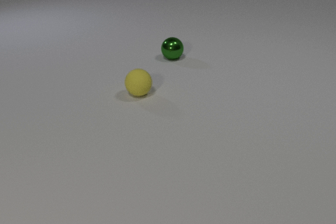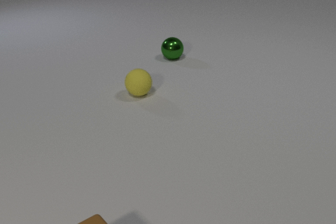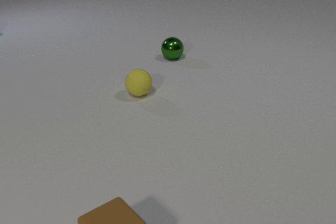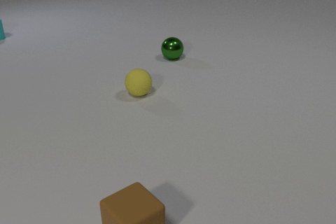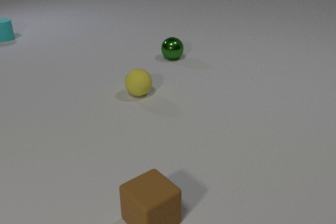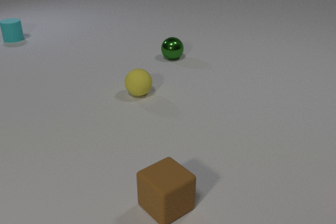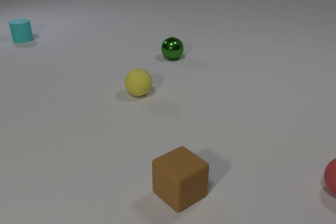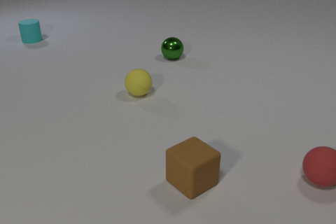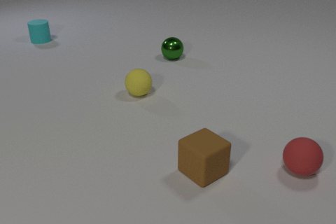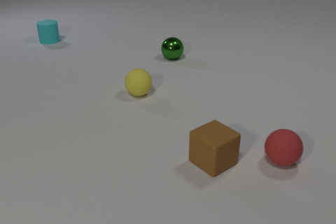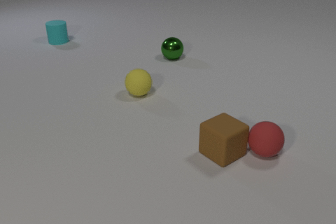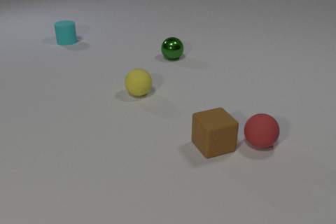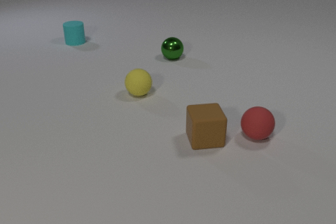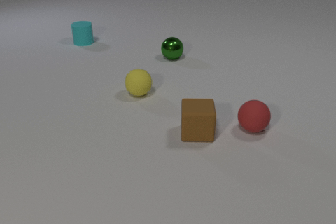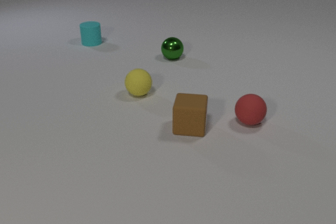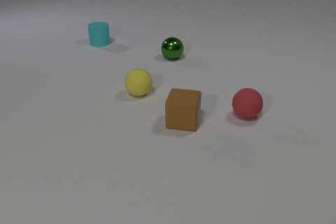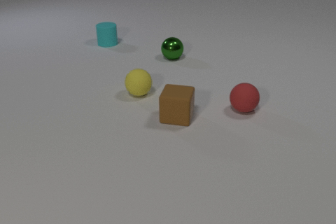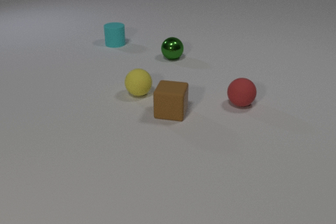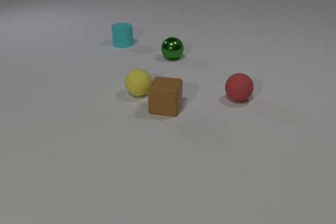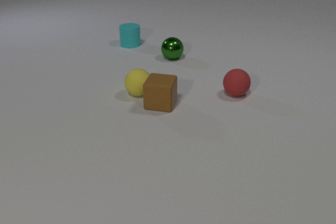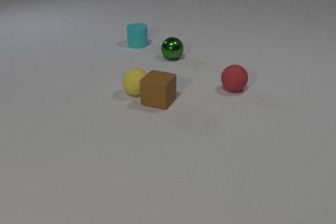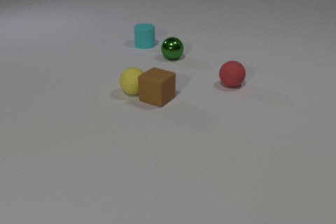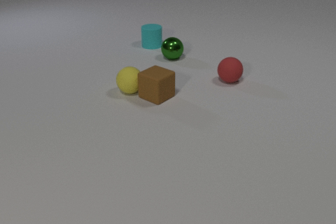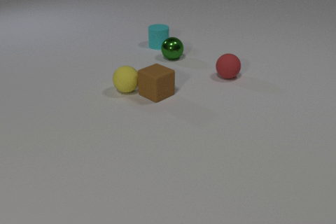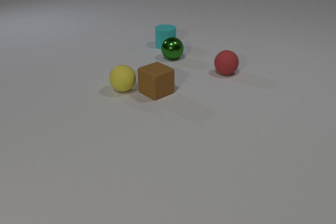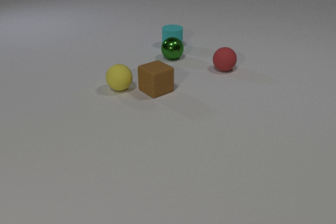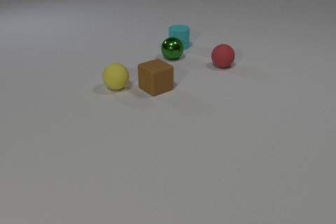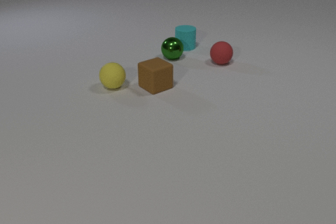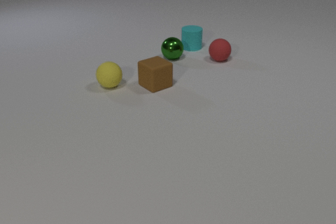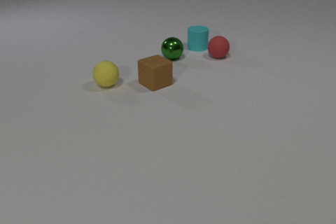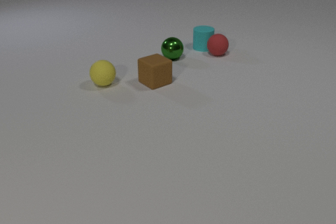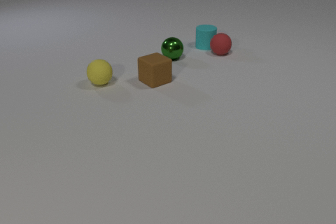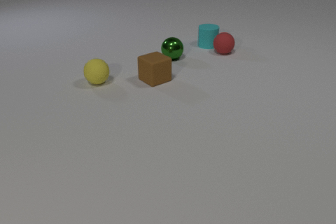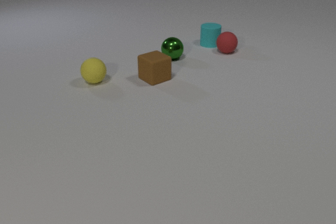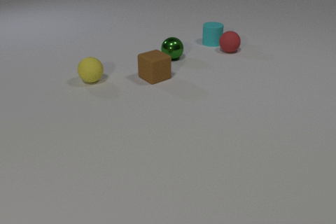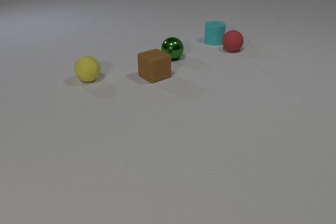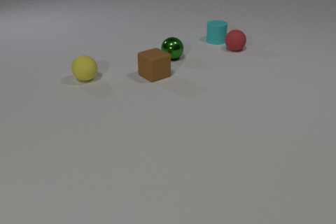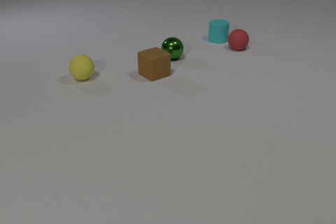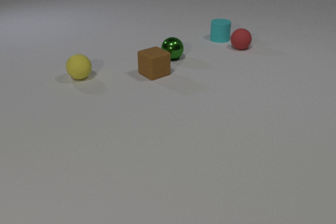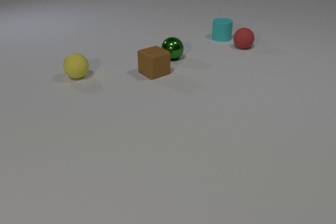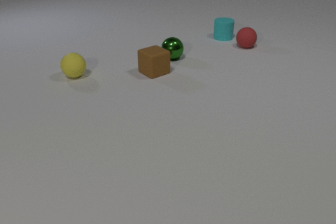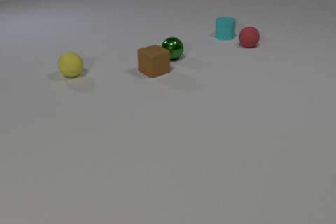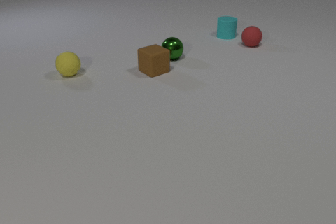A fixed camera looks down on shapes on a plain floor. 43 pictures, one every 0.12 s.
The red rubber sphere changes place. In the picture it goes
away from the camera.
The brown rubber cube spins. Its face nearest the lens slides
to the left.
0.00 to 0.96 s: The red rubber sphere comes in at the right edge, rolls to the left and away from the camera. The brown rubber cube comes in at the bottom edge, slides away from the camera and to the right. The cyan rubber cylinder comes in at the left edge, slides to the right and toward the camera.
0.96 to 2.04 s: The red rubber sphere rolls away from the camera and to the left. The brown rubber cube slides away from the camera, spins so that its near face slides to the left, clockwise seen from above. The cyan rubber cylinder slides to the right. The red rubber sphere and the brown rubber cube collide.
2.04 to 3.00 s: The red rubber sphere rolls away from the camera. The brown rubber cube slides away from the camera, spins so that its near face slides to the left, clockwise seen from above. The yellow rubber sphere rolls to the left and away from the camera. The cyan rubber cylinder slides to the right. The brown rubber cube and the yellow rubber sphere collide.
3.00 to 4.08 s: The red rubber sphere rolls away from the camera. The brown rubber cube slides away from the camera. The yellow rubber sphere rolls to the left and away from the camera. The cyan rubber cylinder slides to the right. The red rubber sphere and the cyan rubber cylinder collide.
4.08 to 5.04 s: The red rubber sphere rolls to the right and away from the camera. The brown rubber cube slides away from the camera. The yellow rubber sphere rolls to the left and away from the camera. The cyan rubber cylinder slides away from the camera and to the right.
What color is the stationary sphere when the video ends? green.
How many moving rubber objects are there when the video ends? 4.
Are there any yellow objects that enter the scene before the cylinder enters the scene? no.
